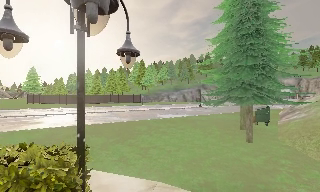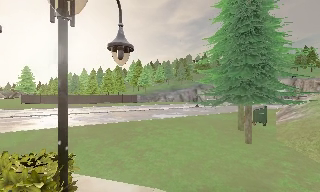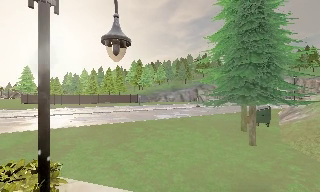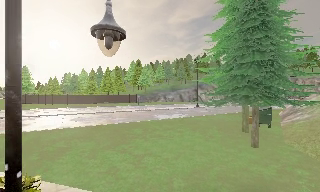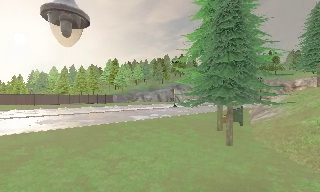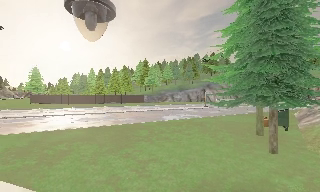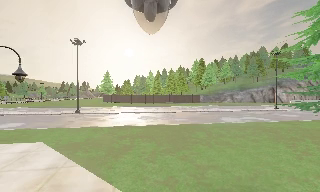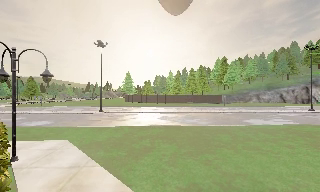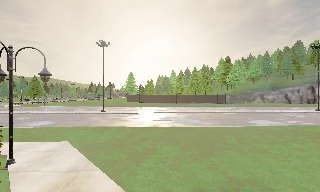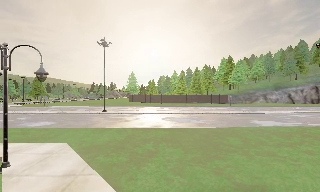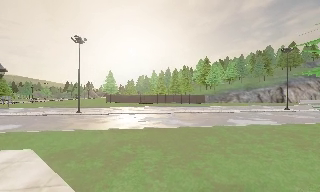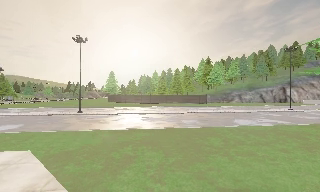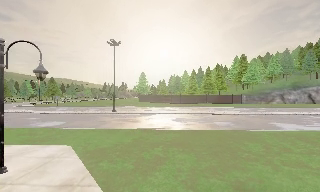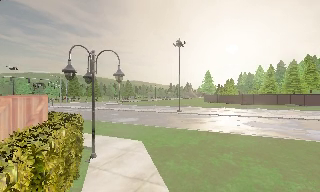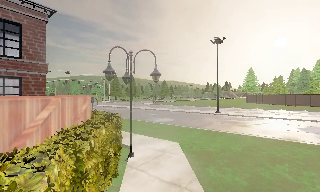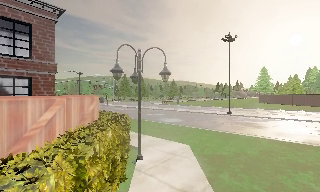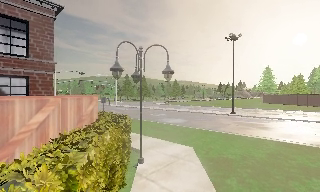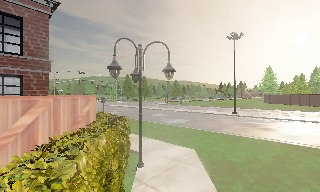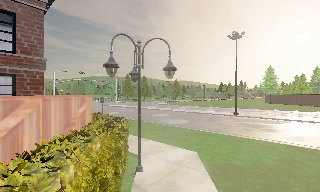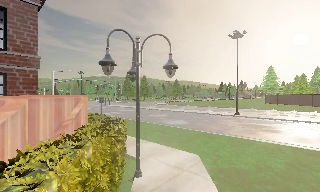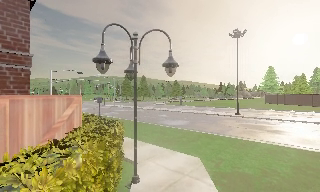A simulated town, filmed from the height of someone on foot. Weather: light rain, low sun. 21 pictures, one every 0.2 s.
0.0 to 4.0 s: The camera pans to its left, which is counterclockwise from overhead, by about 75 degrees. It travels forward, about 6 m.
The film runs forward here.
